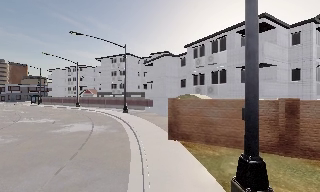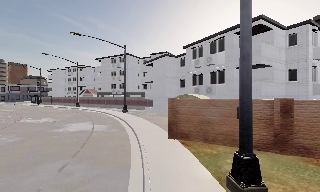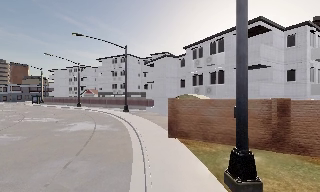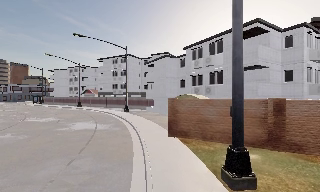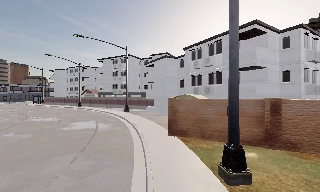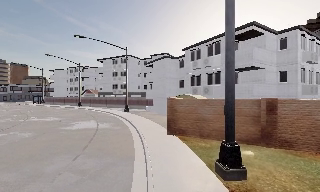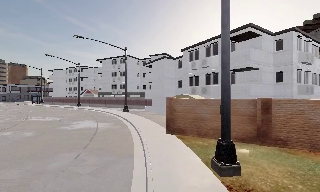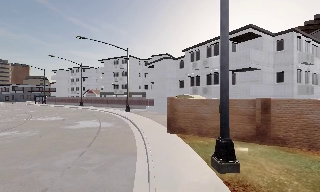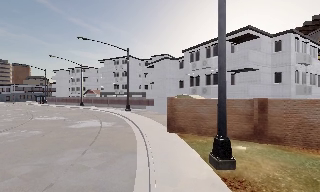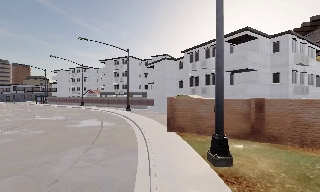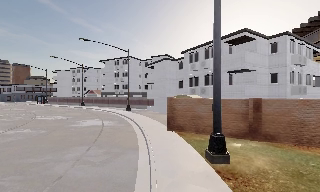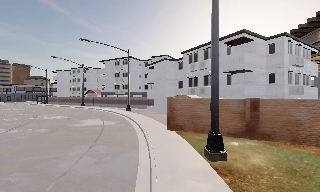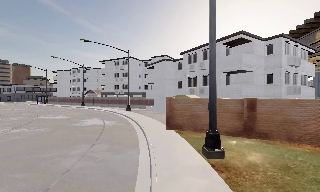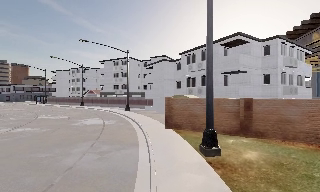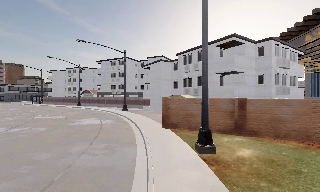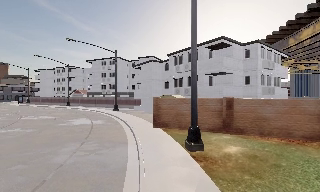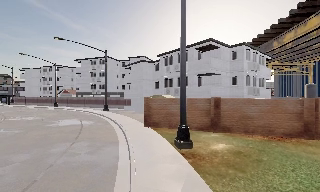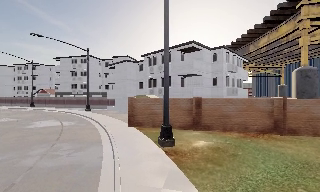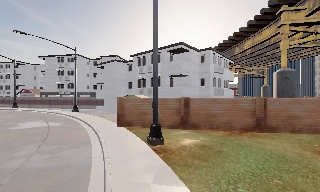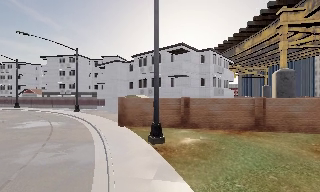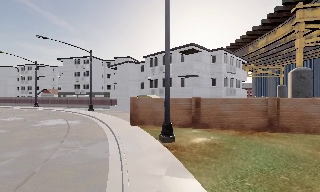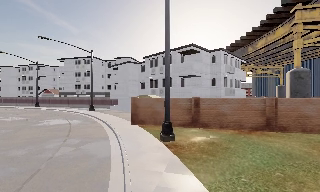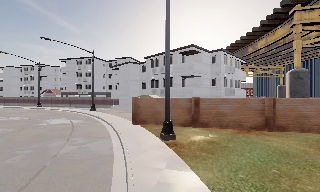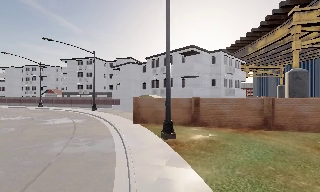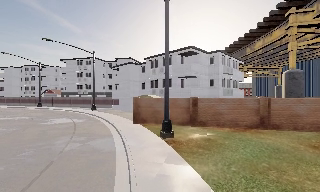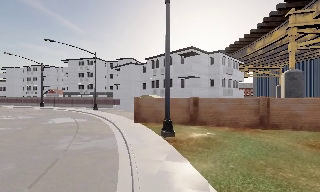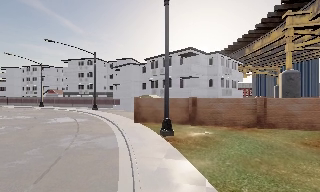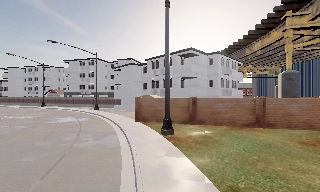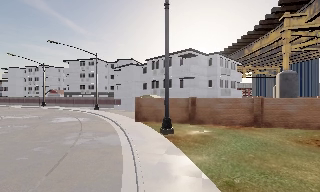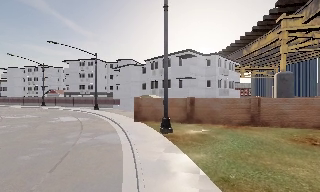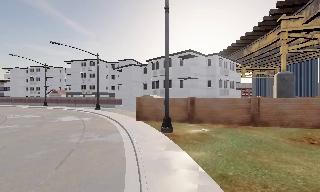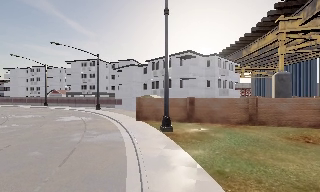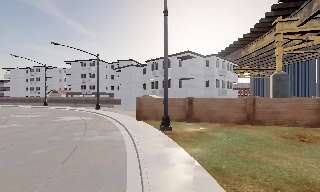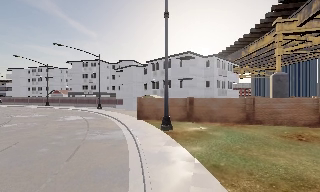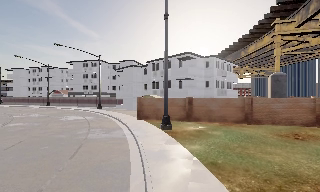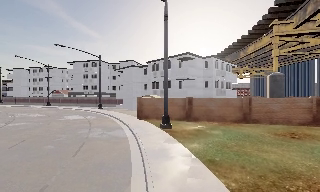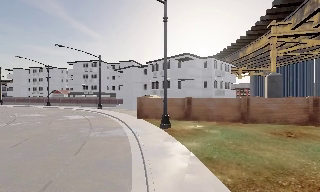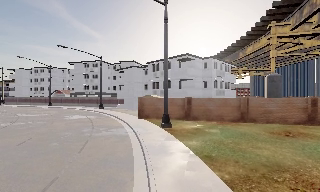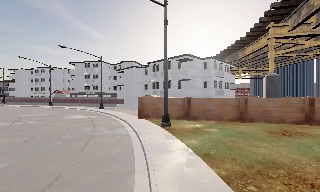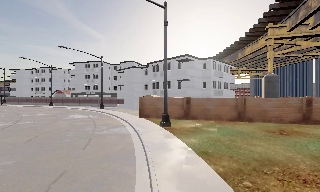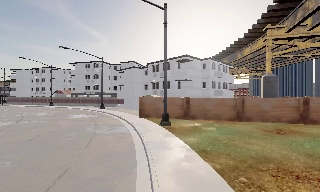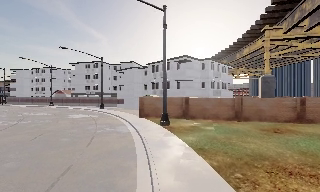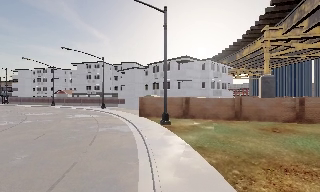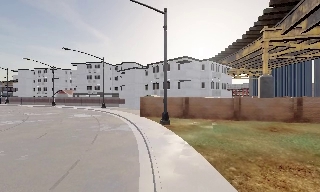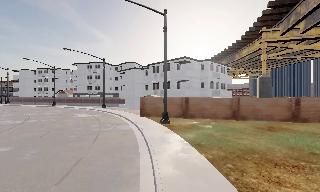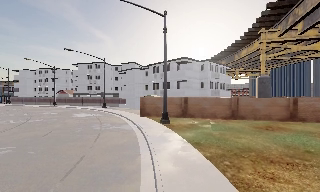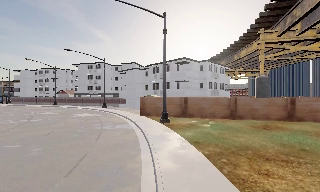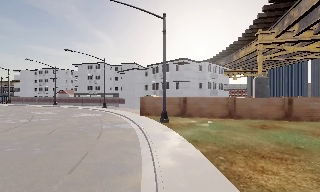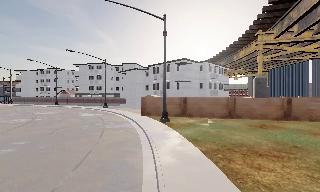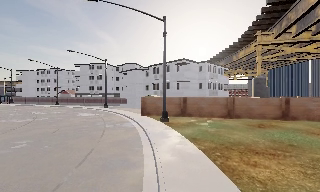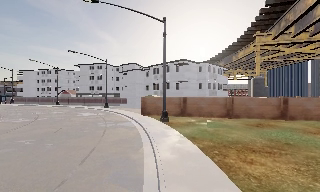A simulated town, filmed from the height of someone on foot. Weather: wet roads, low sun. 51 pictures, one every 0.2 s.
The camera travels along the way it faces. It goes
backward.
0.0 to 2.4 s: The camera travels backward, about 3 m, so what stands in front gets smaller.
2.4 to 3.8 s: The scene slides to the left, as the camera pans about 15 degrees to its right. It travels backward, about 1.5 m, so what stands in front gets smaller.
3.8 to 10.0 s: The camera travels backward, about 7 m, so what stands in front gets smaller.
The film runs backward here.
